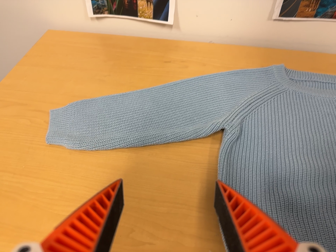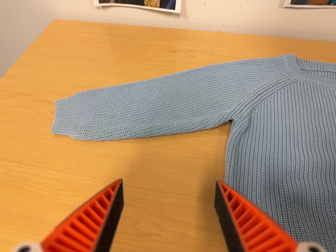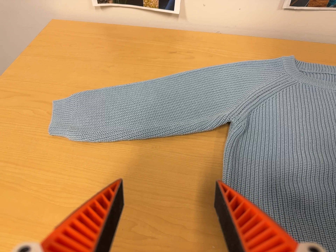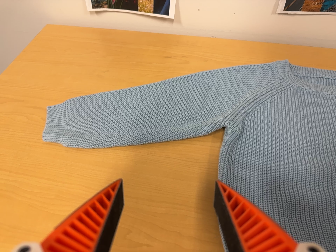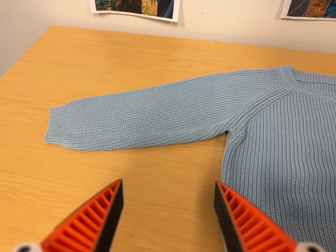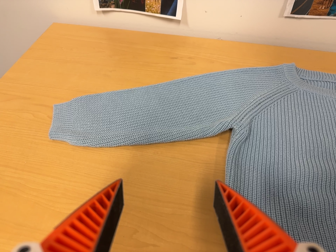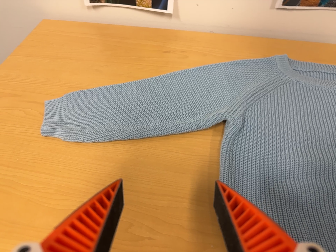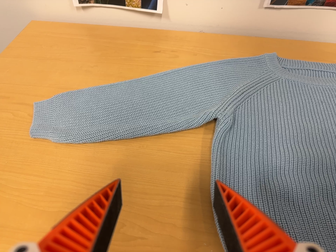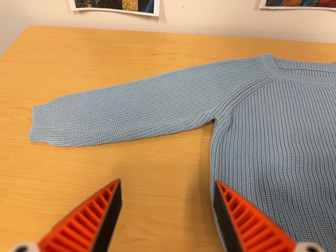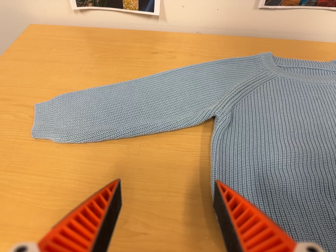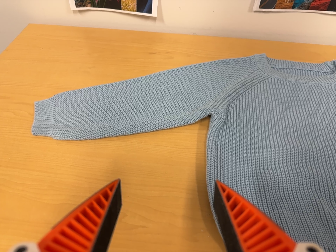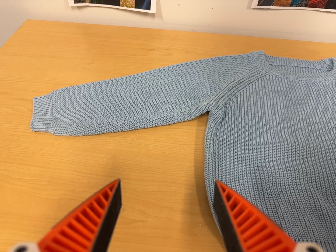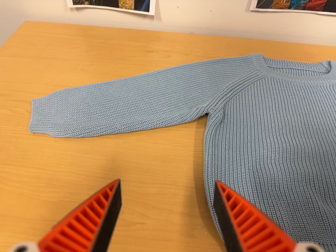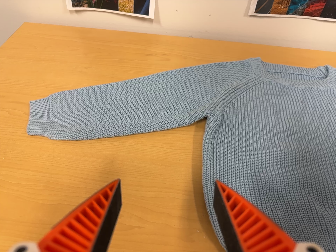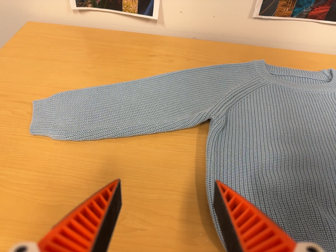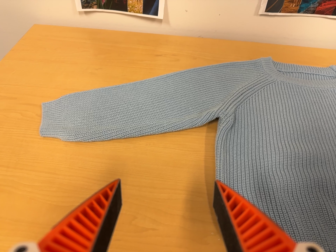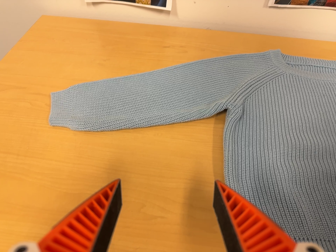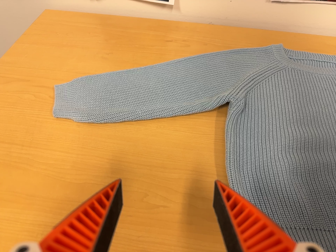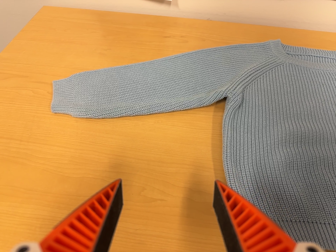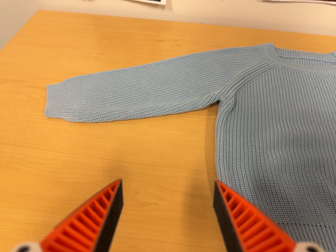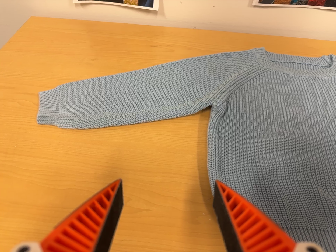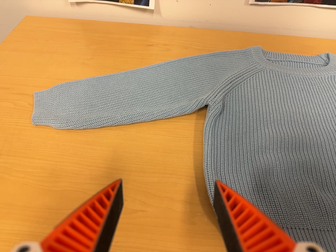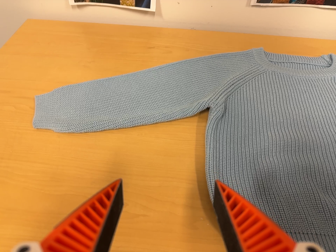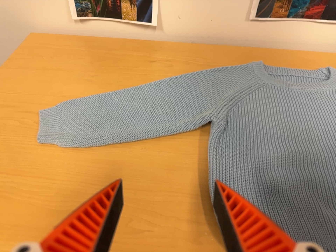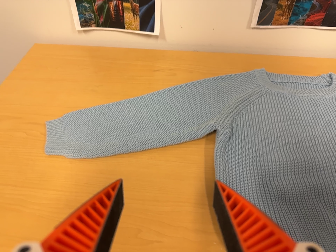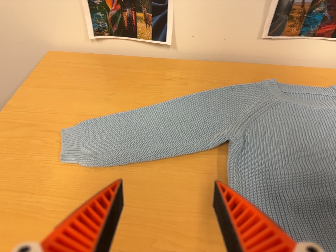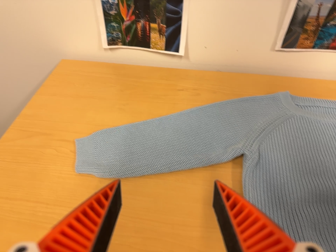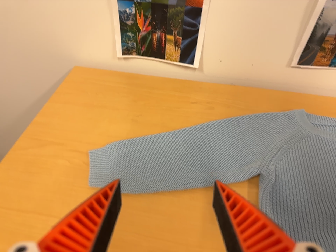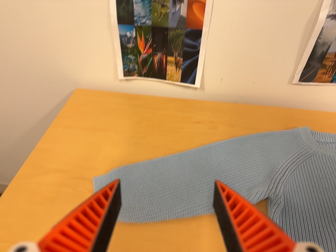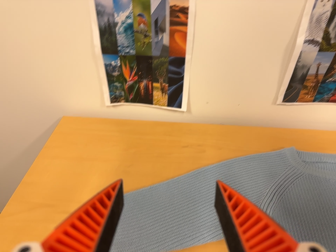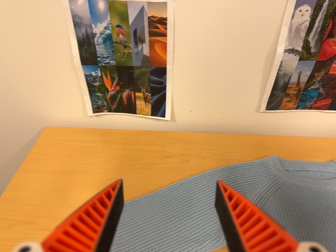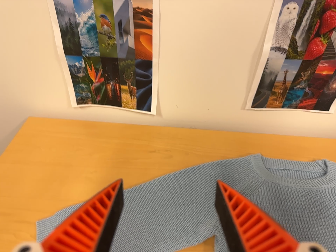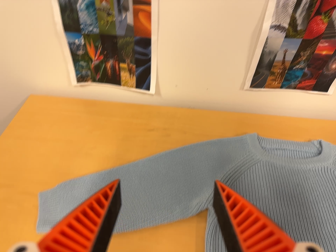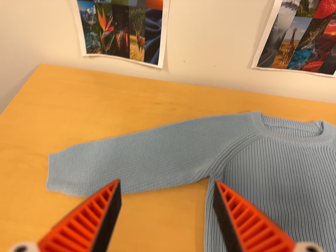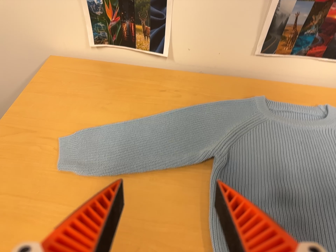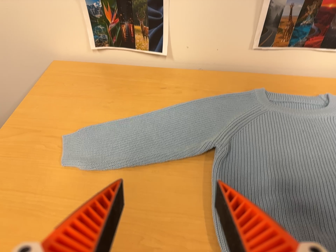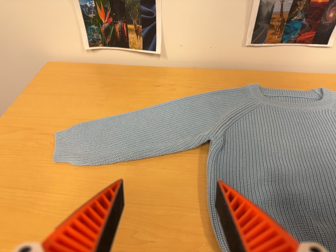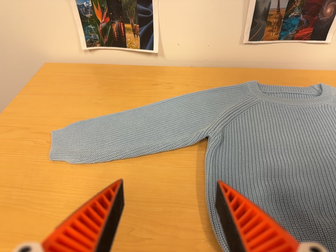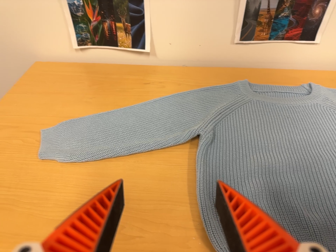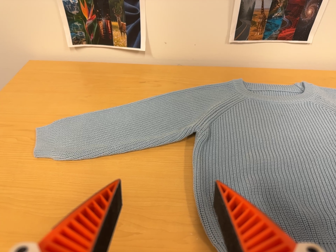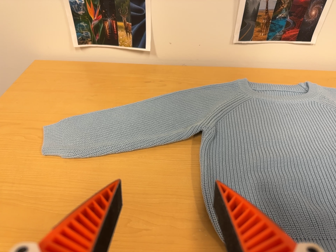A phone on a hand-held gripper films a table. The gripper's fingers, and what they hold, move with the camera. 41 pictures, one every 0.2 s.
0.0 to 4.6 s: The camera shifts only a little, or ends up much as it began.
4.6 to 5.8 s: The camera travels toward the top of its view and to its left, about 14 cm, so close, fixed things drift downward. Its aim tips toward the top of its view by about 10 degrees, and the scene shifts downward.
5.8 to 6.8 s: The camera travels to its right and toward the bottom of its view, about 8 cm, so close, fixed things drift to the left. Its aim tips toward the bottom of its view by about 10 degrees, and the scene shifts upward.
6.8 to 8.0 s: The camera travels toward the bottom of its view, about 10 cm.
The film runs backward here.
